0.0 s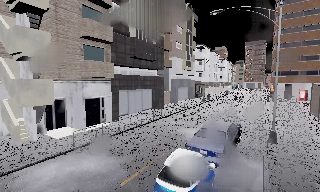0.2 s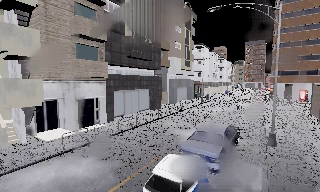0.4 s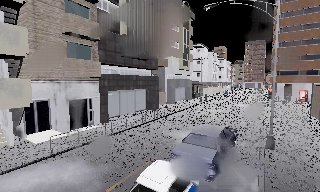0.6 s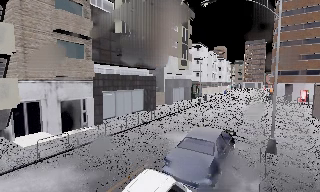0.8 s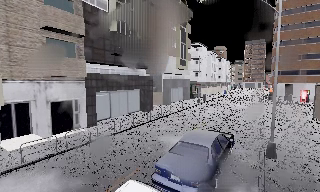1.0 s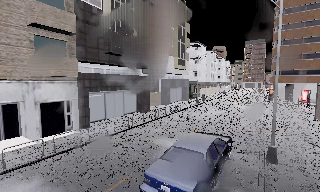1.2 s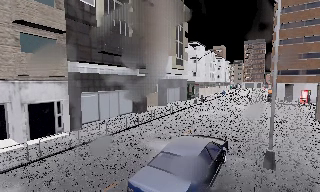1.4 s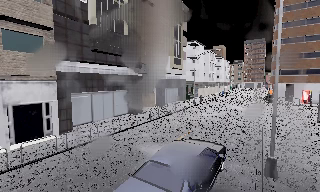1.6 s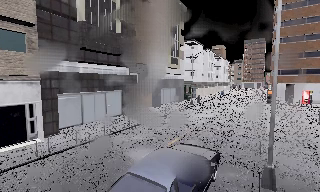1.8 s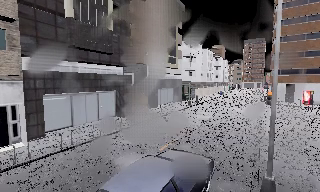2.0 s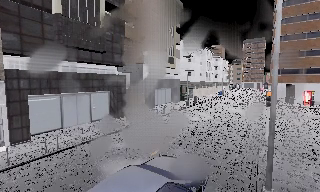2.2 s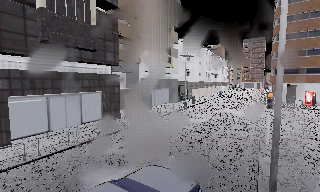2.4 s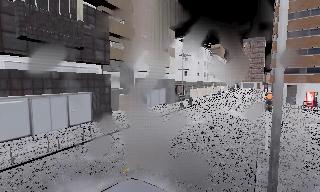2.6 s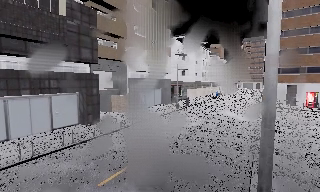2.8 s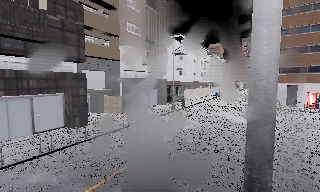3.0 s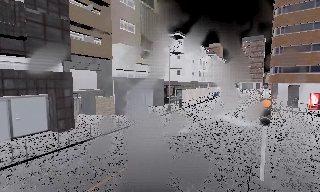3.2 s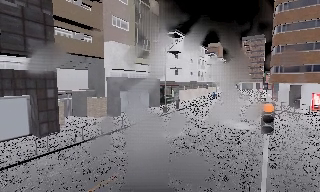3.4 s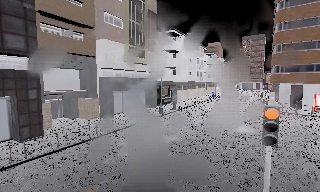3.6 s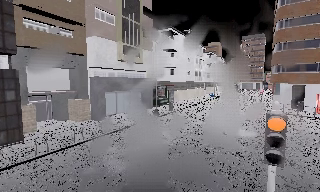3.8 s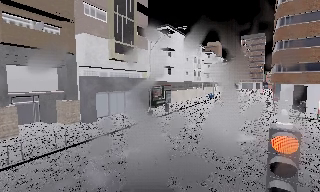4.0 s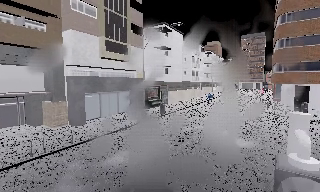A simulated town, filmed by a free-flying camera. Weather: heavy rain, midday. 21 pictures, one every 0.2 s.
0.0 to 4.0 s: The camera travels forward and to its right, about 16 m, so what stands in front looms larger. It gains speed.
The film runs forward here.
